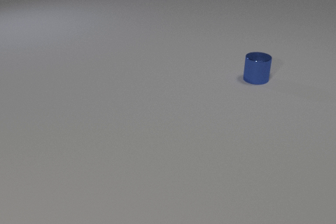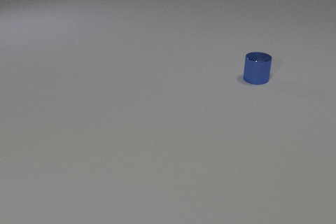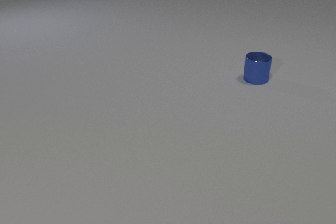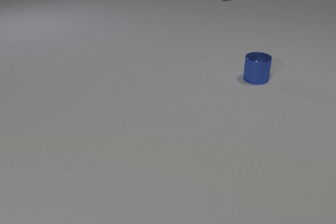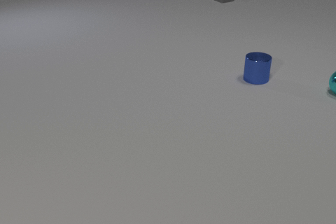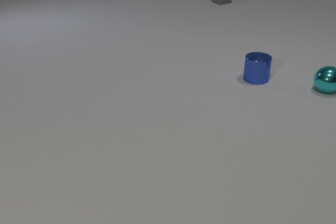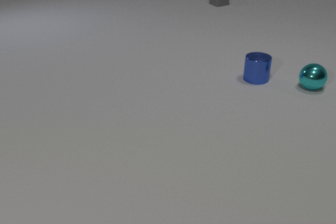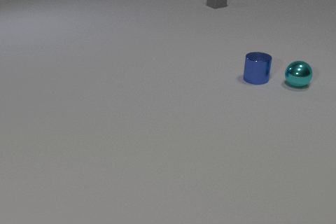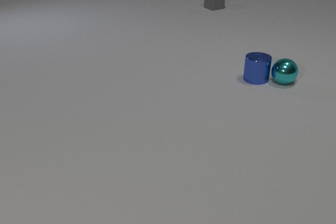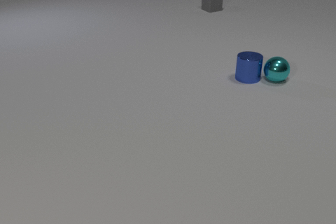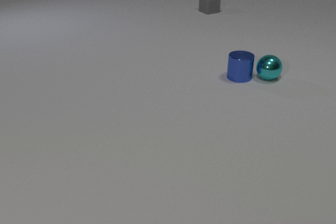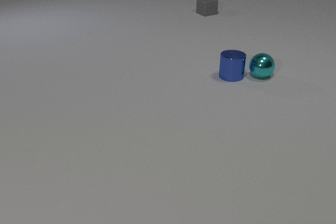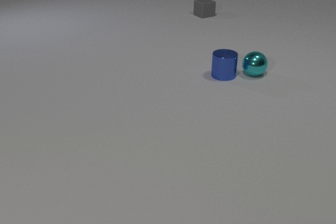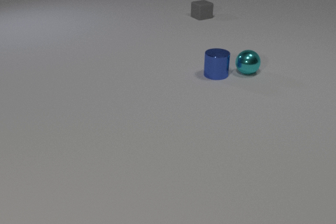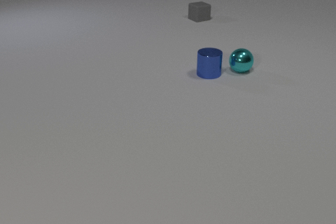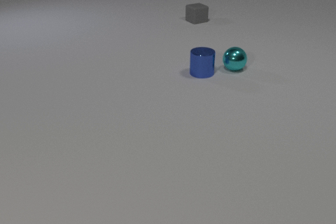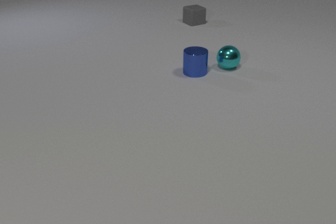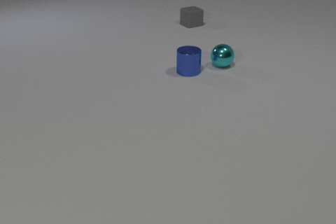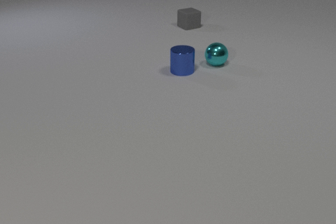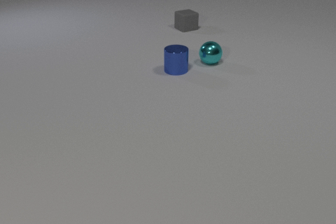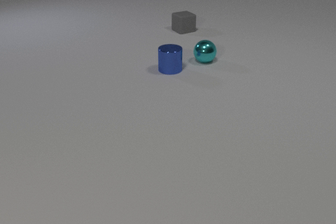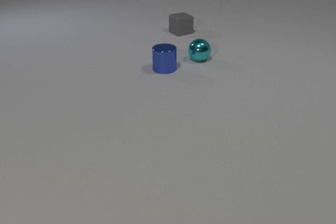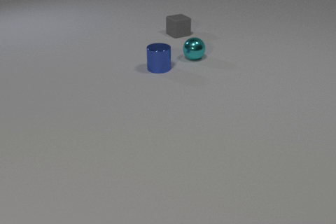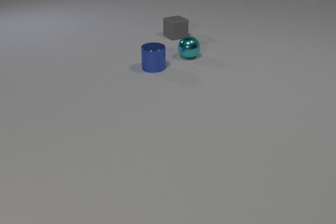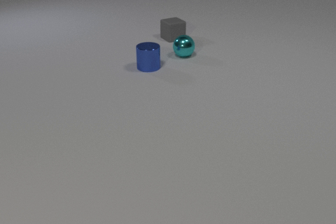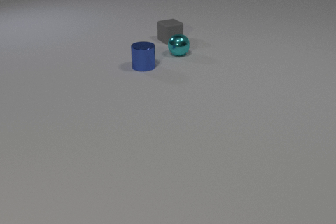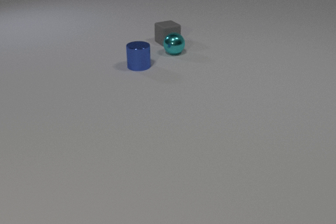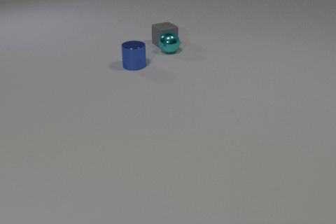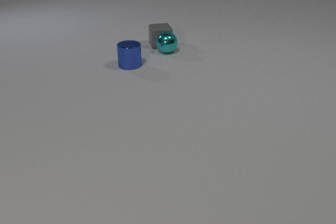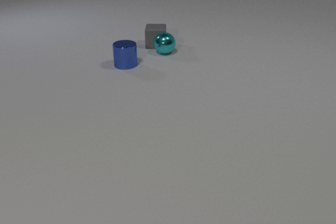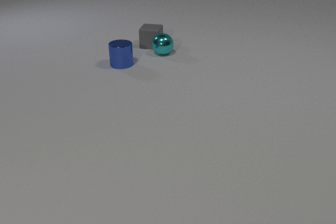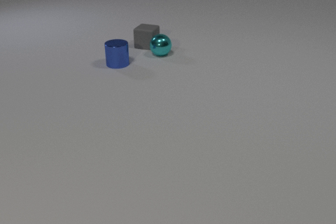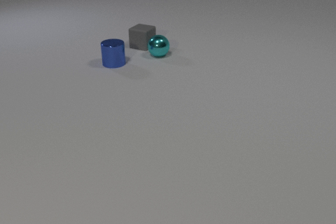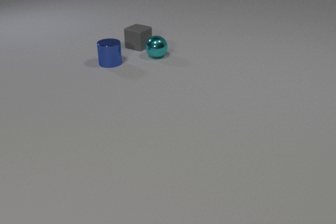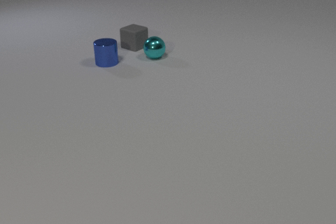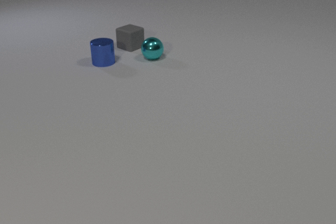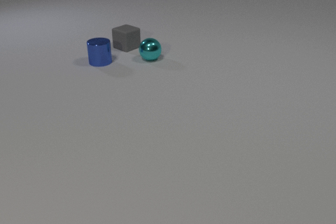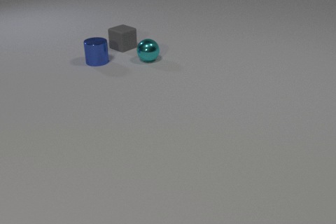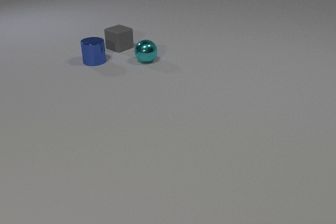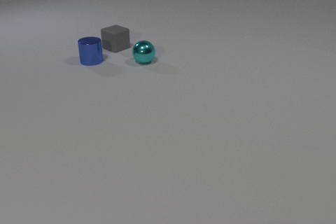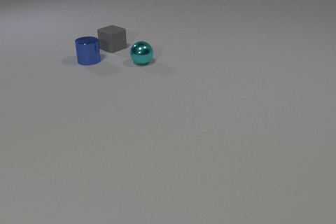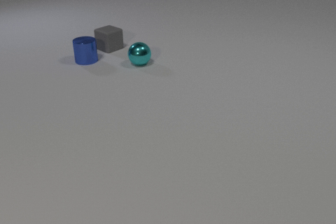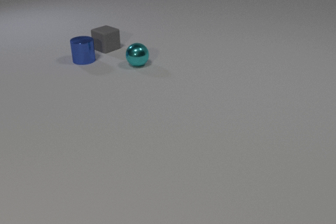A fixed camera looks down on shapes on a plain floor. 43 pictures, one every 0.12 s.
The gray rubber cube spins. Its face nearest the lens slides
to the left.
The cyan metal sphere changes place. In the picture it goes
to the left.
0.00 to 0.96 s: The cyan metal sphere comes in at the right edge, rolls to the left. The gray rubber cube comes in at the top edge, slides toward the camera. The cyan metal sphere and the blue metal cylinder collide.
0.96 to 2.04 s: The cyan metal sphere rolls to the left and away from the camera. The blue metal cylinder slides to the left. The gray rubber cube slides toward the camera.
2.04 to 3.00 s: The cyan metal sphere rolls to the left and away from the camera. The blue metal cylinder slides to the left. The gray rubber cube slides toward the camera and to the left.
3.00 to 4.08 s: The cyan metal sphere rolls to the left. The blue metal cylinder slides to the left. The gray rubber cube slides to the left and toward the camera, spins clockwise seen from above by about 60 degrees, its near face sliding to the left. The cyan metal sphere and the gray rubber cube collide.
4.08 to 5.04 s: The cyan metal sphere rolls toward the camera and to the left. The blue metal cylinder slides to the left and away from the camera. The gray rubber cube slides to the left.
How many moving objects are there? 3.
How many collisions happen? 2.
Are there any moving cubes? yes.
